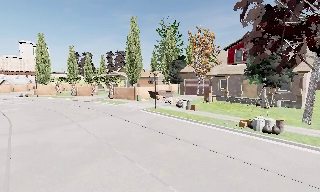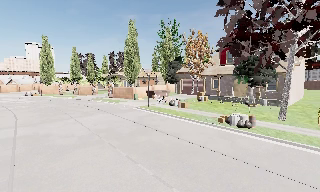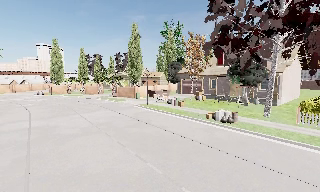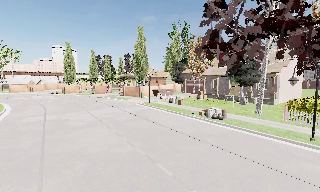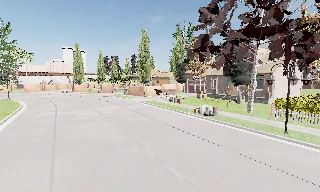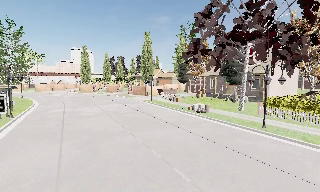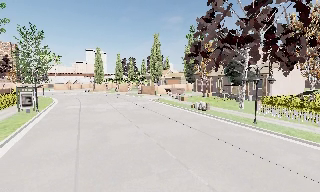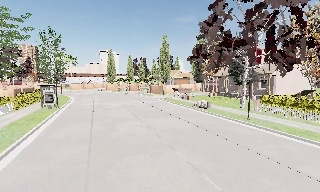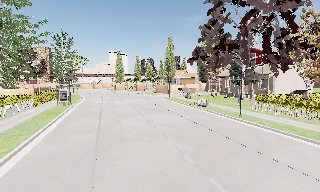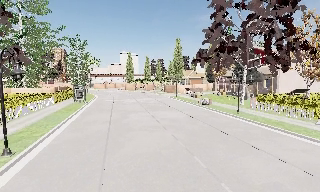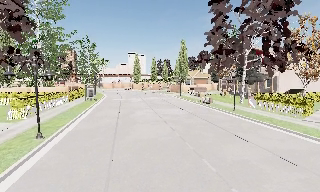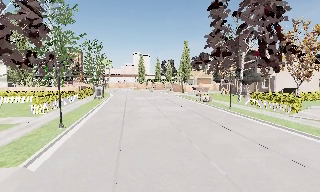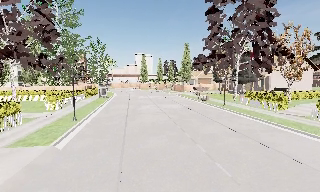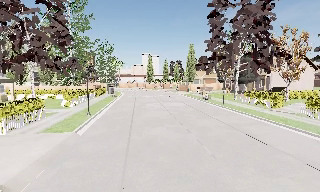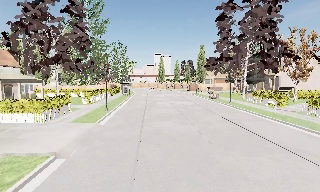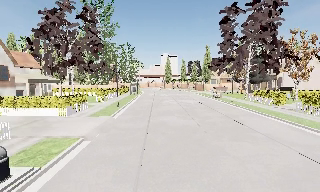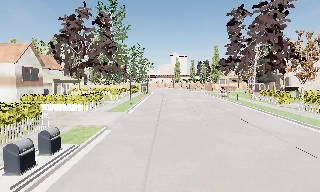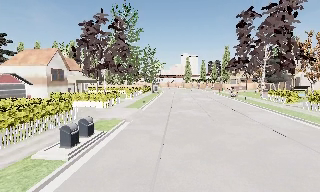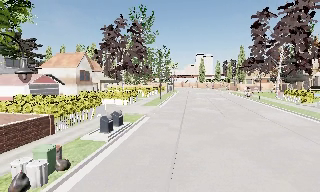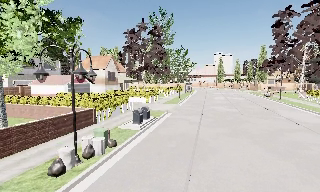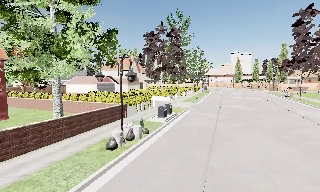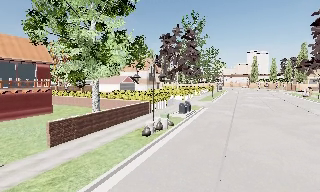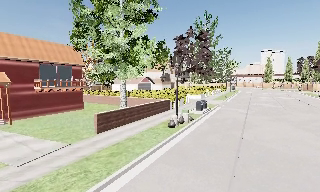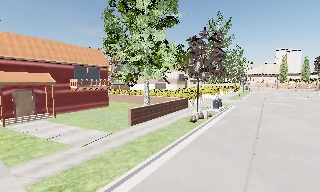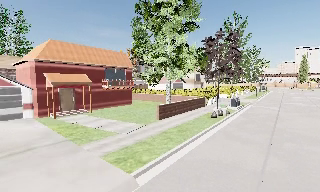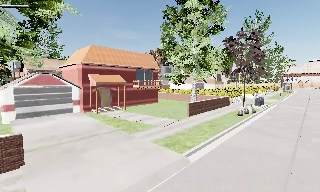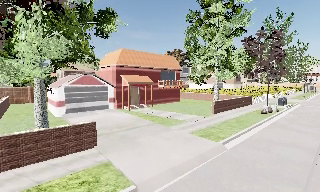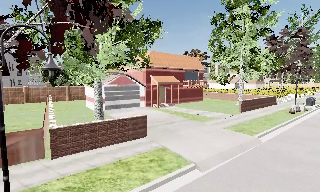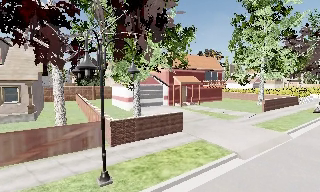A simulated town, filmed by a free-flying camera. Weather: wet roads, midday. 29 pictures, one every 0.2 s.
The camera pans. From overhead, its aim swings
counterclockwise.
The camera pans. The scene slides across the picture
to the right.
0.0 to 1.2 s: The camera pans to its left, which is counterclockwise from overhead, by about 15 degrees. It travels backward and to its right, about 11 m, so what stands in front gets smaller.
1.2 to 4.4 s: The camera swings to its left by about 55 degrees, and the scene slides to the right. It travels backward, about 30 m.
4.4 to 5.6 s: The camera swings to its left by about 25 degrees, and the scene slides to the right. It travels backward and to its left, about 12 m, so what stands in front gets smaller.
The film runs forward here.
